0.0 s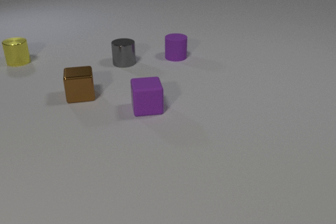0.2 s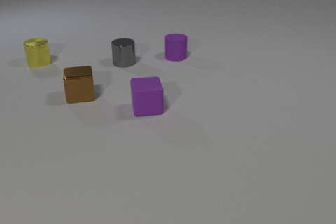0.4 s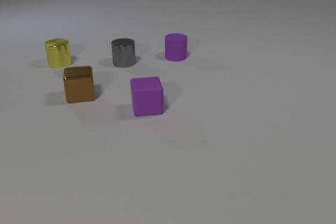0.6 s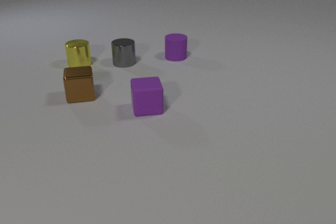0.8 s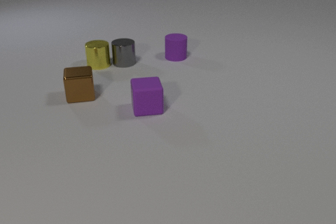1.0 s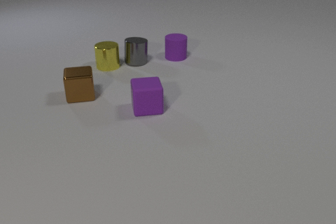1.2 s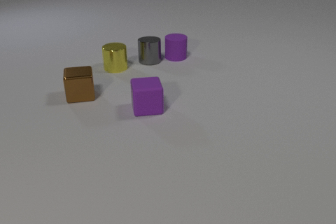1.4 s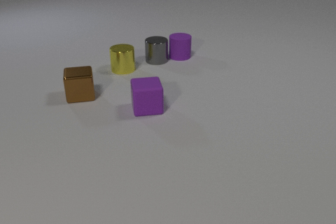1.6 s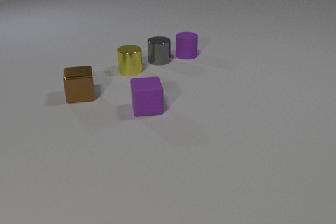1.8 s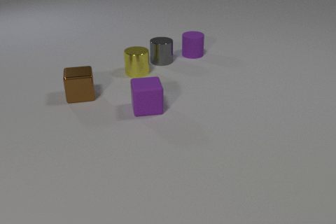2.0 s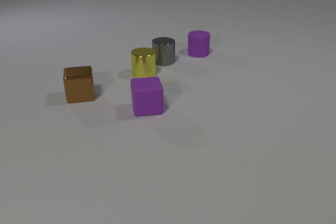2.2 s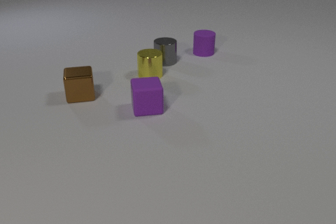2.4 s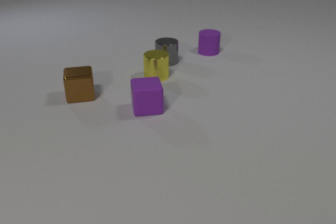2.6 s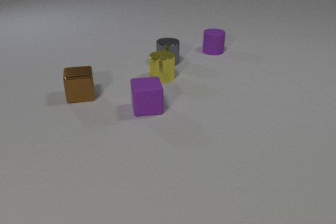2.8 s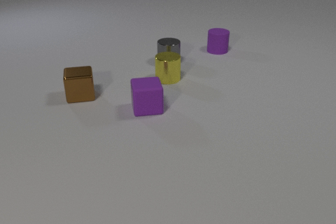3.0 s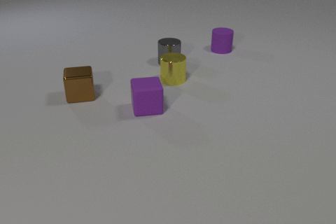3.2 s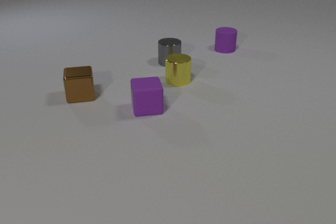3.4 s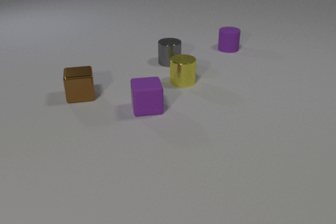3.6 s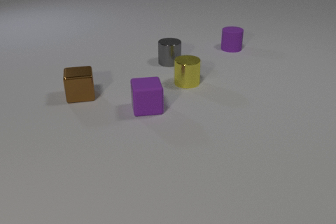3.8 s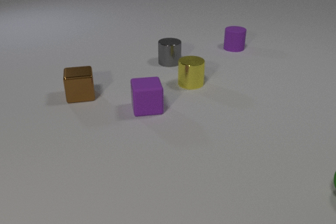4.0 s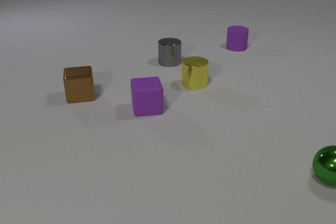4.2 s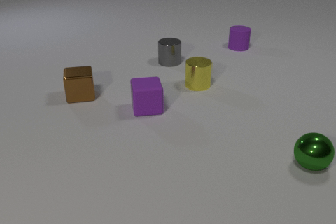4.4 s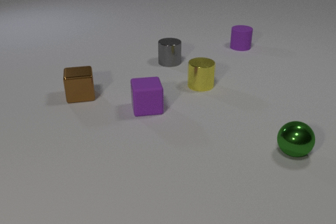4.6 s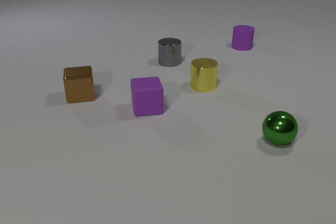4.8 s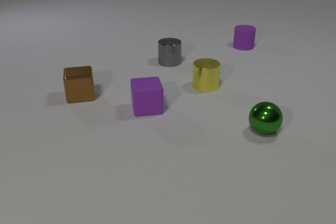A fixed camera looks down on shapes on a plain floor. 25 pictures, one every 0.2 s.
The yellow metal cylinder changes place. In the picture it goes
to the right.
The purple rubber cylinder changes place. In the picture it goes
to the right.
0.0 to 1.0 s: The yellow metal cylinder slides to the right and toward the camera. The gray metal cylinder slides to the right. The yellow metal cylinder and the gray metal cylinder collide.
1.0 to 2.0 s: The yellow metal cylinder slides to the right and toward the camera. The gray metal cylinder slides to the right. The purple rubber cylinder slides to the right and away from the camera. The gray metal cylinder and the purple rubber cylinder collide.
2.0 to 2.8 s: The yellow metal cylinder slides to the right and toward the camera. The gray metal cylinder slides to the right. The purple rubber cylinder slides to the right and away from the camera.
2.8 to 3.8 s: The yellow metal cylinder slides to the right and toward the camera. The purple rubber cylinder slides to the right and away from the camera.
3.8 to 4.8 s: The yellow metal cylinder slides to the right. The green metal sphere rolls to the left and away from the camera. The purple rubber cylinder slides to the right and away from the camera.
What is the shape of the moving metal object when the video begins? cylinder.
How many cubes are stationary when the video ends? 2.
What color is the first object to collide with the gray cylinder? yellow.
